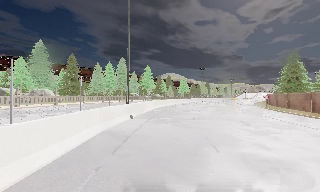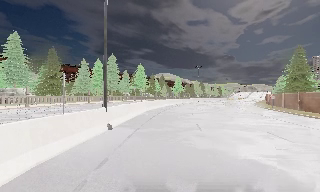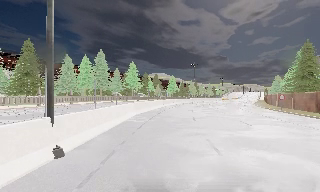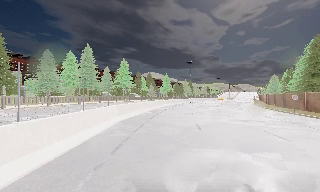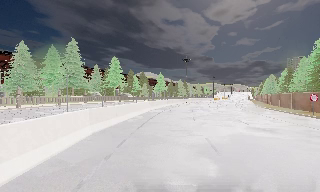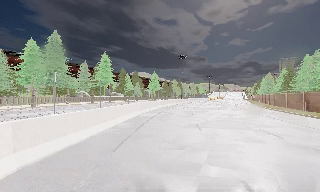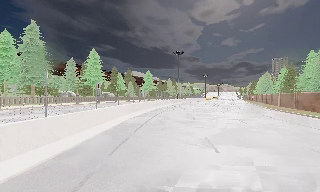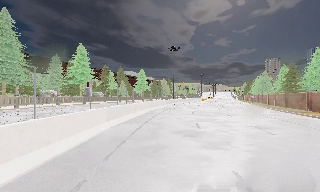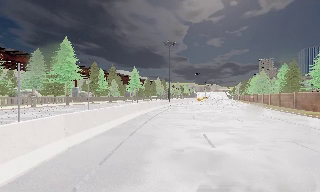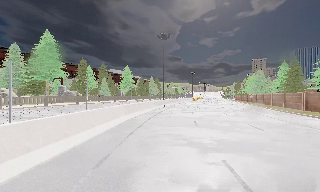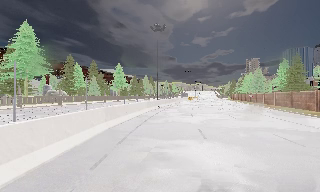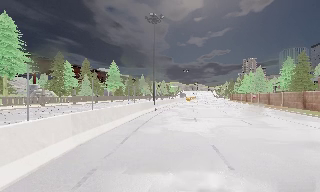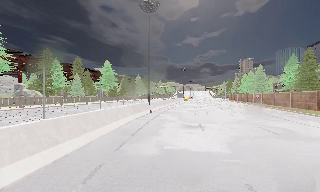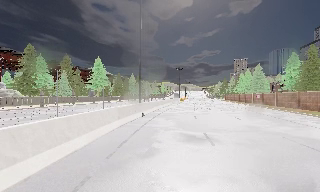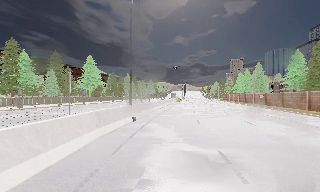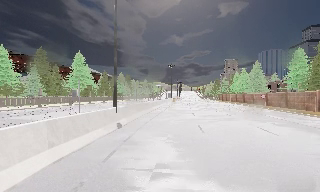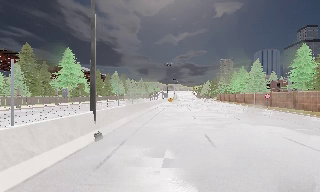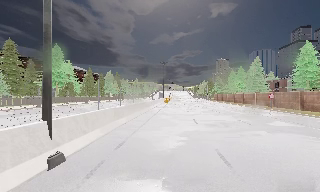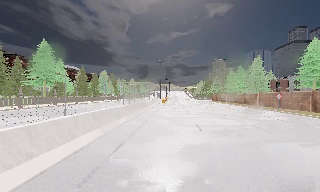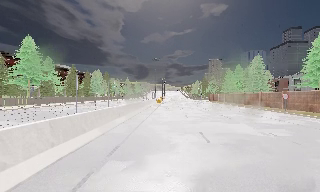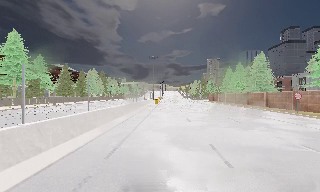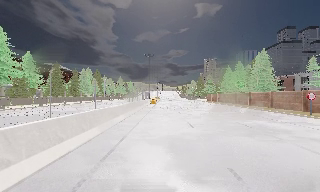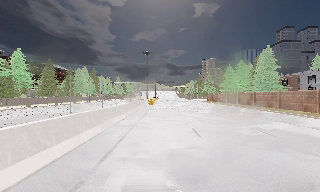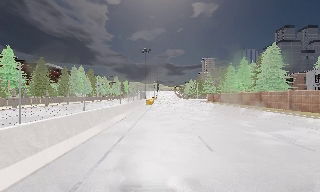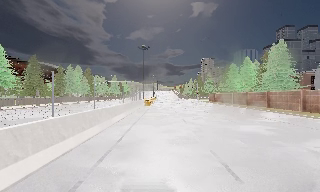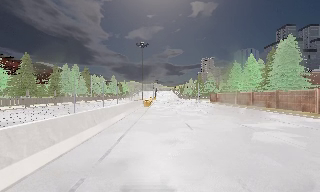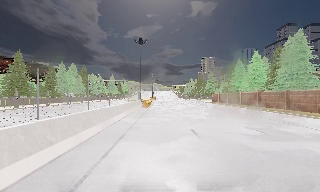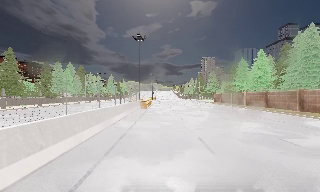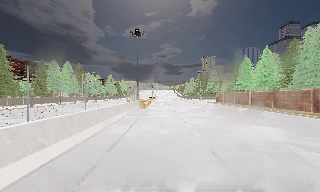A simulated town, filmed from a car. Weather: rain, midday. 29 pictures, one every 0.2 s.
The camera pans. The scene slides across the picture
to the left.
The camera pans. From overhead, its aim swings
clockwise.
0.0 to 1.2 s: The camera pans to its right, which is clockwise from overhead, by about 15 degrees. It travels forward, about 20 m, so what stands in front looms larger.
1.2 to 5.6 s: The camera pans to its right, which is clockwise from overhead, by about 25 degrees. It travels forward, about 55 m, so what stands in front looms larger. It loses speed.
The film runs forward here.
